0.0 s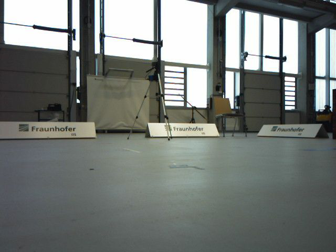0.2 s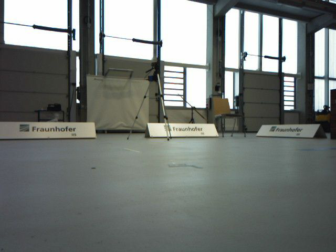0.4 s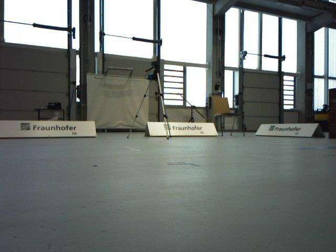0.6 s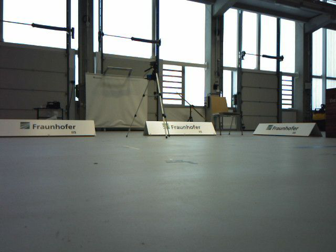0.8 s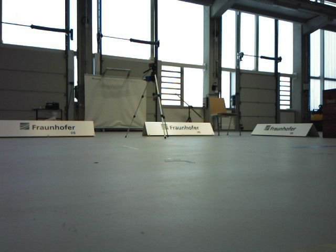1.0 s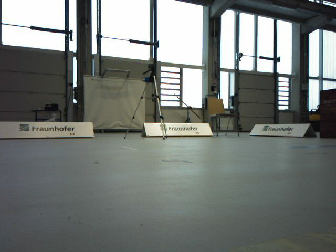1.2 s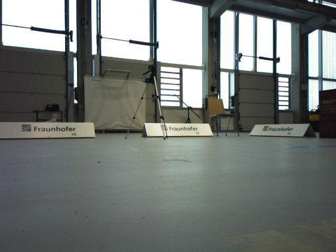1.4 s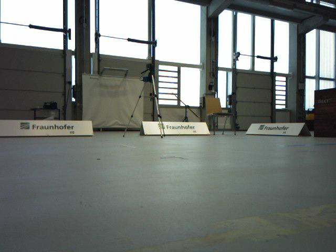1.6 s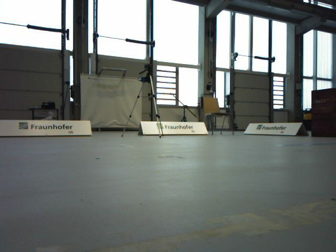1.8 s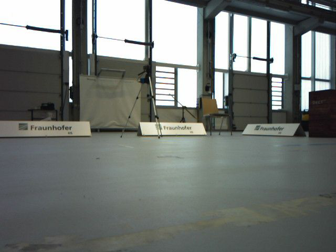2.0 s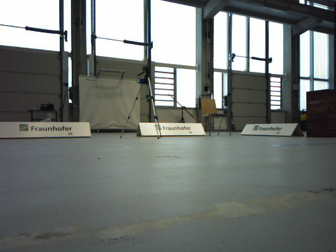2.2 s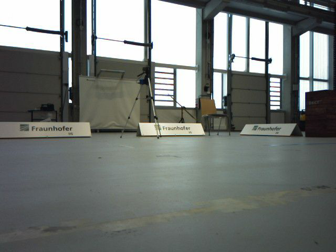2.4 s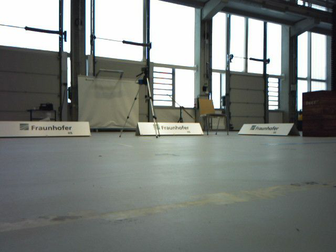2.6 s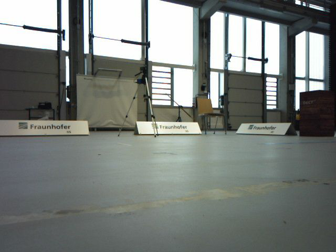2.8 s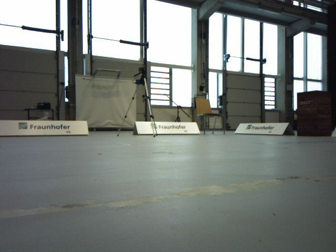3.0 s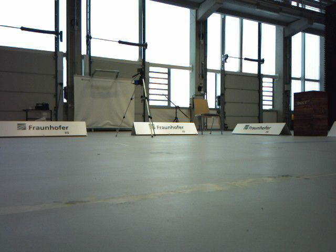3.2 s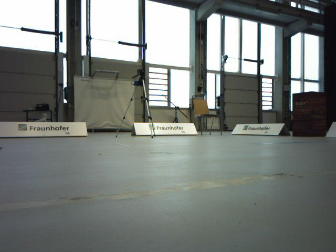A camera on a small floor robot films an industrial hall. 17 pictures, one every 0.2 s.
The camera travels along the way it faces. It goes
backward.
0.0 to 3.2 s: The camera travels backward, about 0.6 m, so what stands in front gets smaller.
The film runs backward here.
